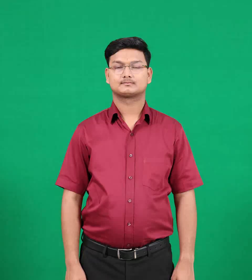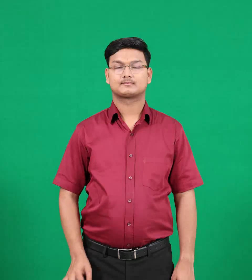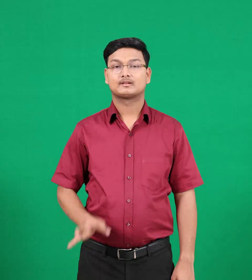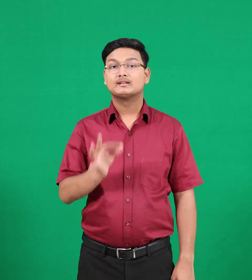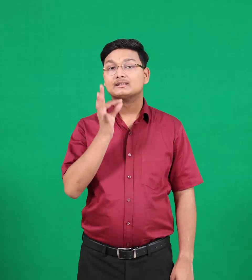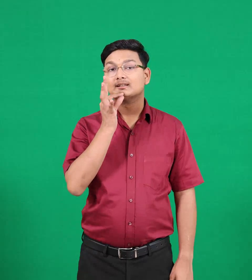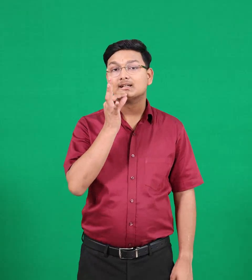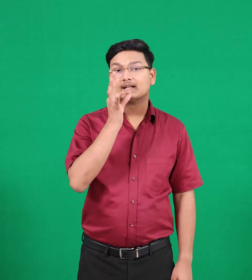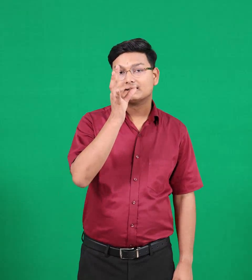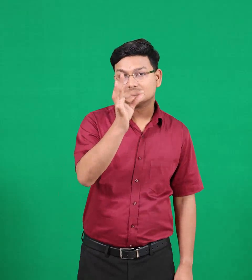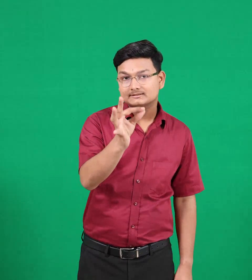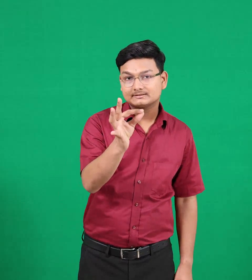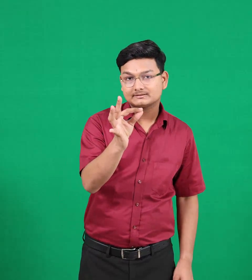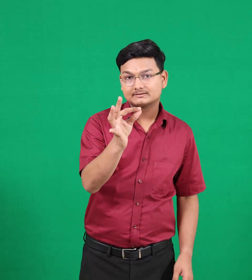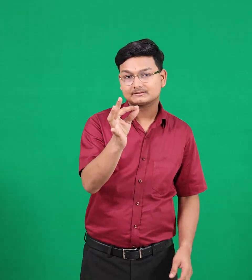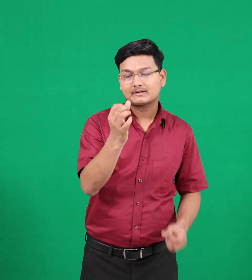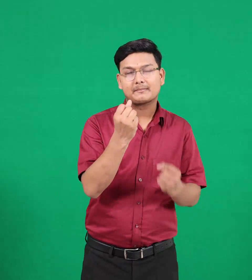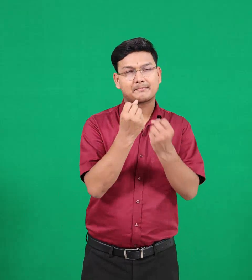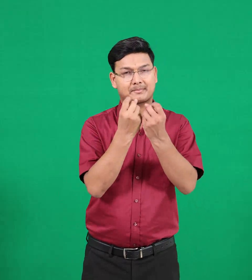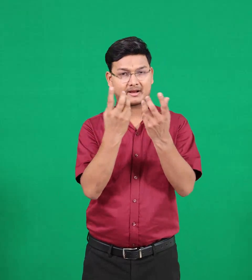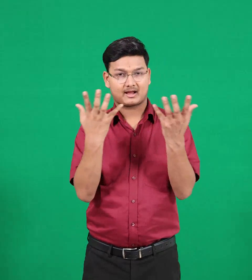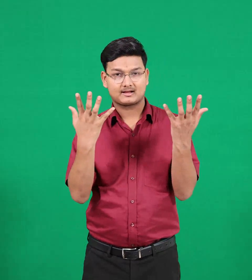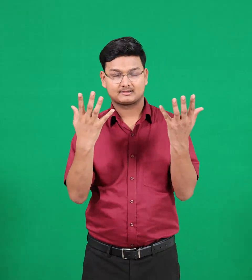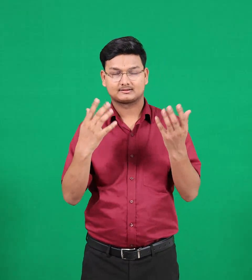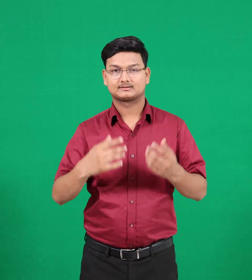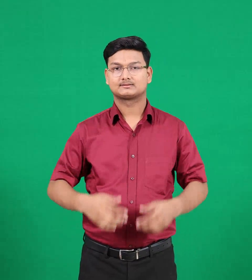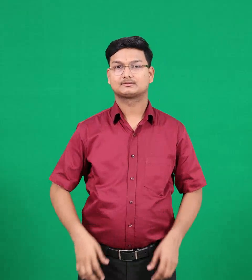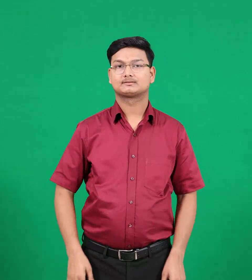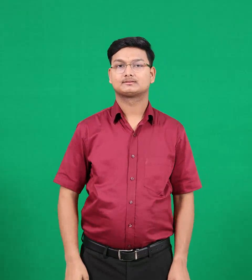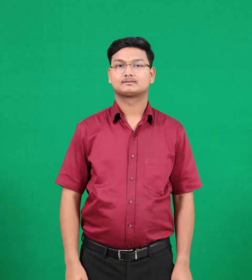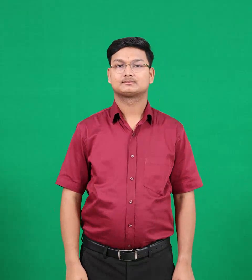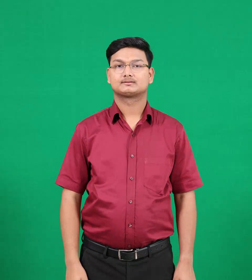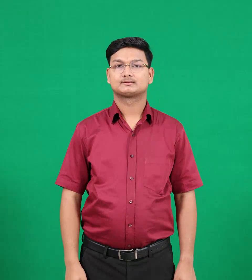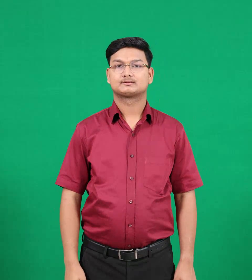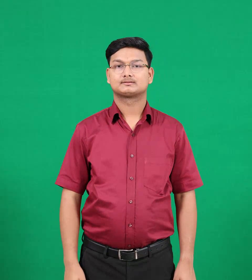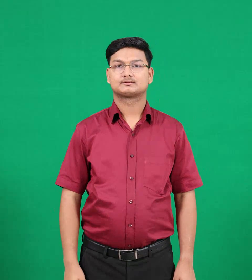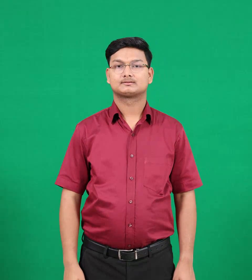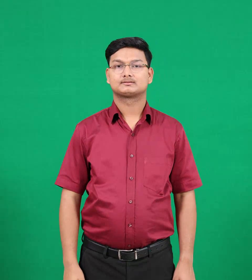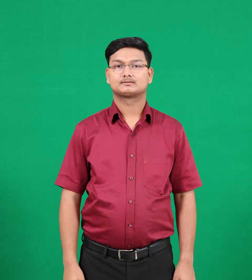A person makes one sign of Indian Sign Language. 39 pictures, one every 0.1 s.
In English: asks
